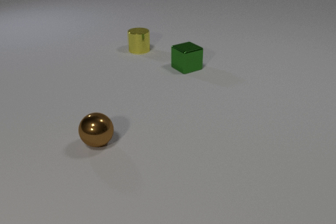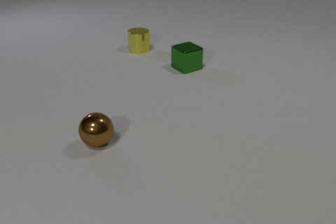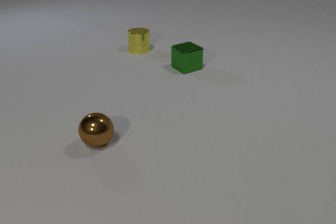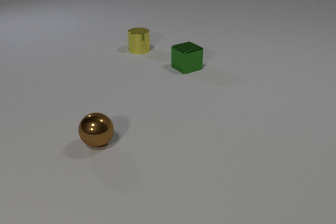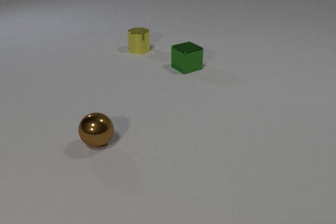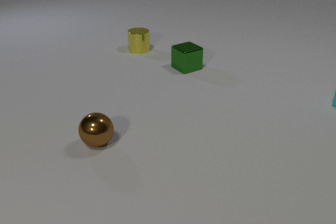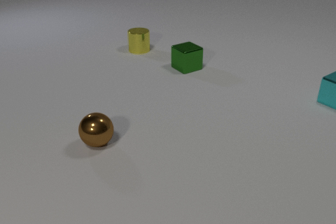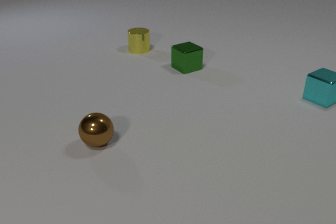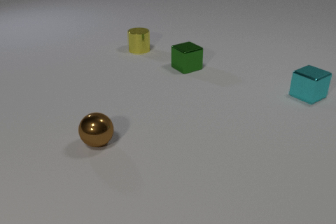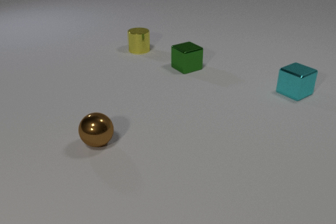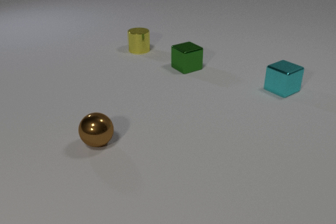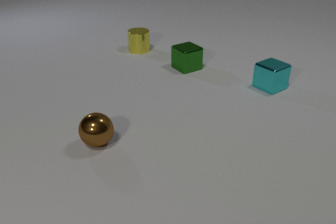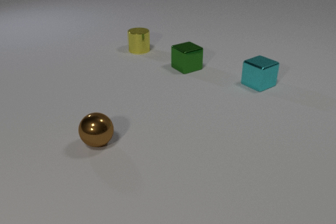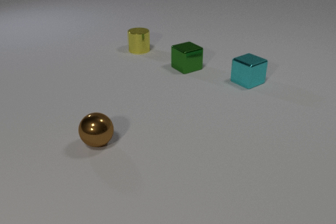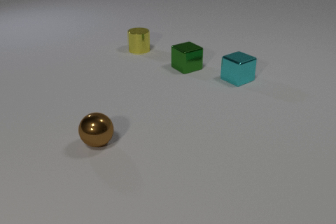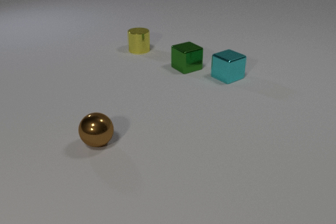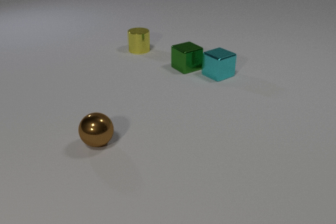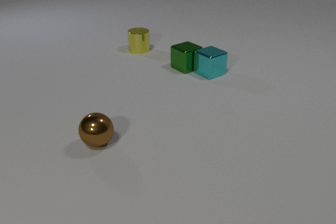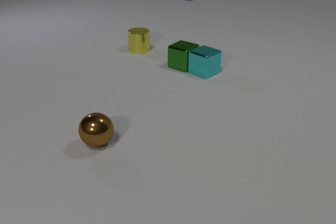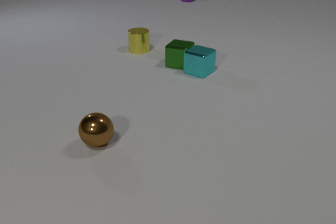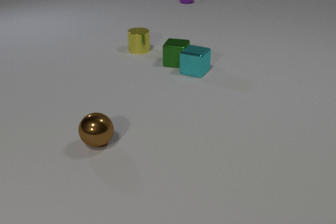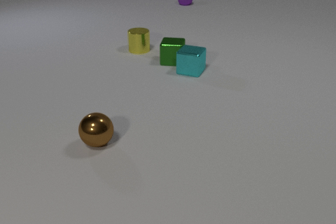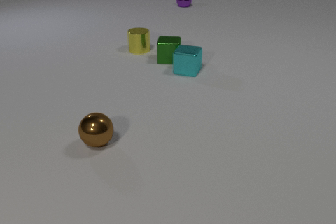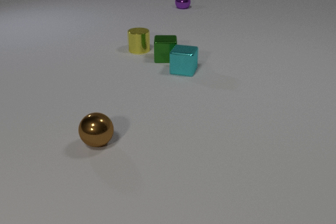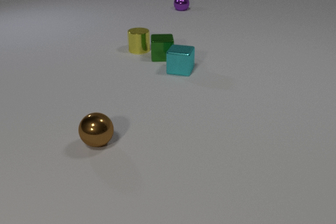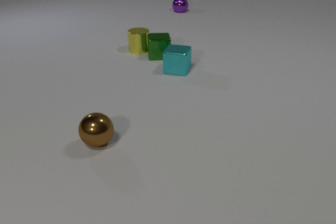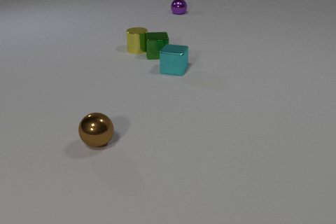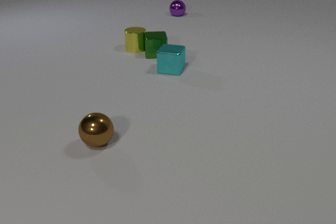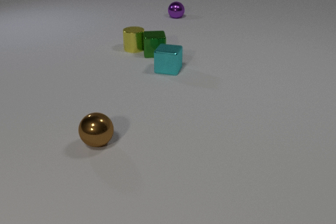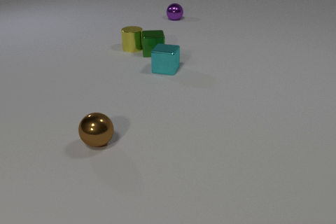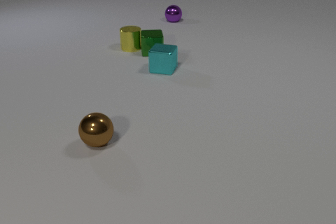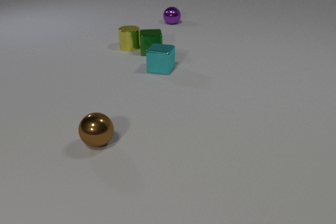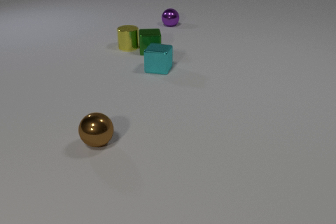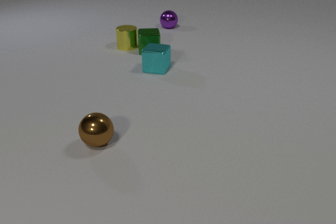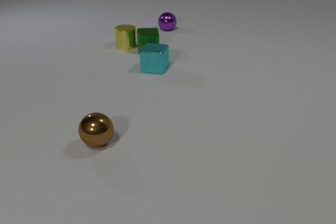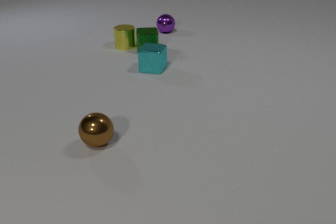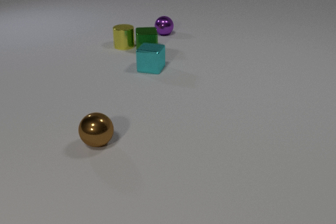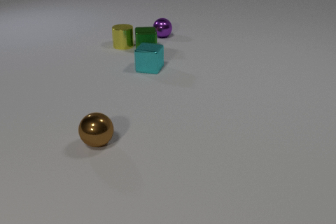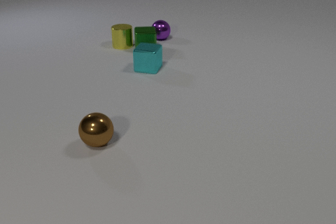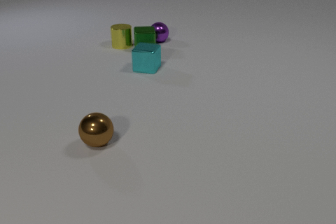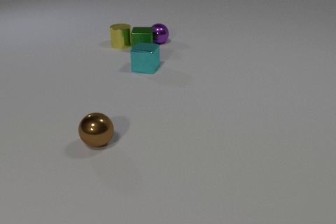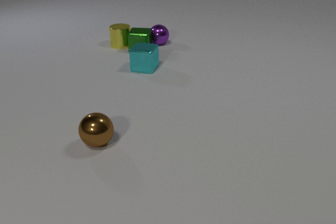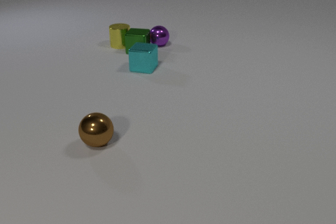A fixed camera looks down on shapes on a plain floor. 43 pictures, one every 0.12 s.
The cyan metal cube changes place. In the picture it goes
to the left.
The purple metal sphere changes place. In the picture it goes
toward the camera.
0.00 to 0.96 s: The cyan metal cube comes in at the right edge, slides to the left.
0.96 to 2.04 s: The cyan metal cube slides to the left. The cyan metal cube and the green metal cube collide.
2.04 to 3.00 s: The cyan metal cube slides to the left, spins so that its near face slides to the right, counterclockwise seen from above. The green metal cube slides away from the camera and to the left, spins so that its near face slides to the right, counterclockwise seen from above. The purple metal sphere rolls toward the camera.
3.00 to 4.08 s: The cyan metal cube slides to the left. The green metal cube slides away from the camera and to the left. The purple metal sphere rolls toward the camera. The yellow metal cylinder slides to the left and away from the camera. The green metal cube and the yellow metal cylinder collide.
4.08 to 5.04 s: The cyan metal cube slides to the left. The green metal cube slides to the left. The purple metal sphere rolls toward the camera. The yellow metal cylinder slides to the left and away from the camera. The green metal cube and the purple metal sphere collide.
What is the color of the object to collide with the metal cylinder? green.
How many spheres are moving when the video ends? 1.
Are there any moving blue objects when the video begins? no.
